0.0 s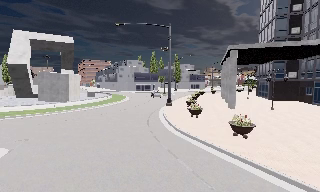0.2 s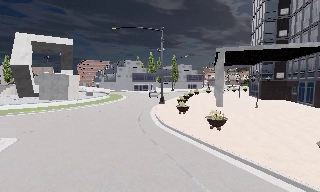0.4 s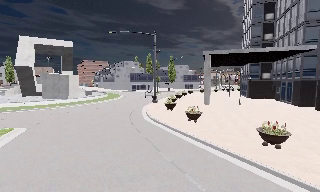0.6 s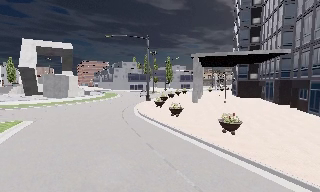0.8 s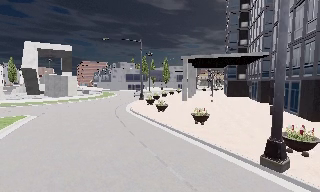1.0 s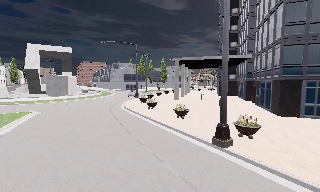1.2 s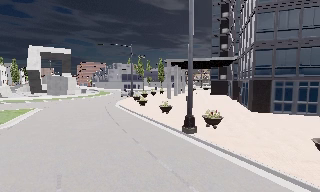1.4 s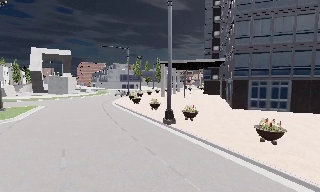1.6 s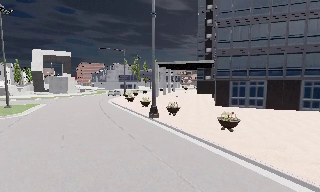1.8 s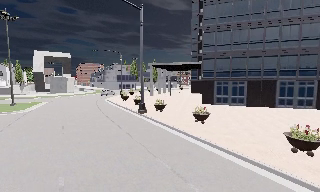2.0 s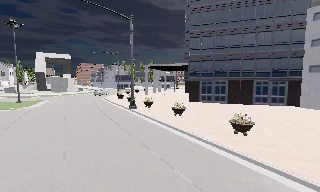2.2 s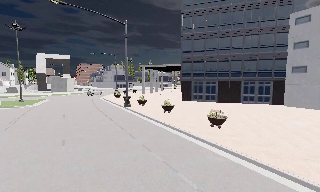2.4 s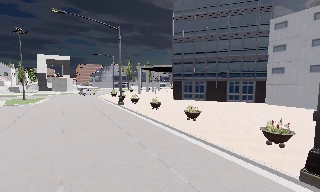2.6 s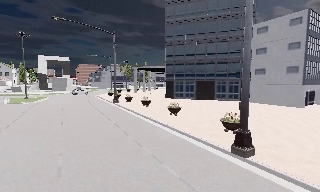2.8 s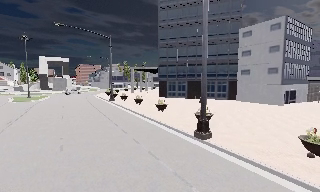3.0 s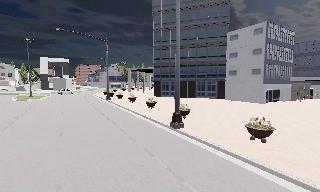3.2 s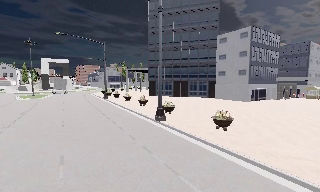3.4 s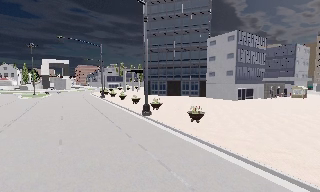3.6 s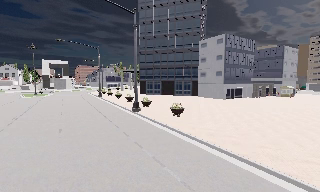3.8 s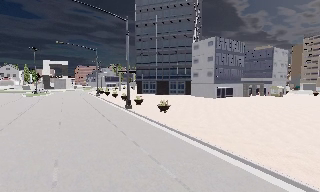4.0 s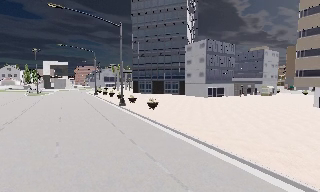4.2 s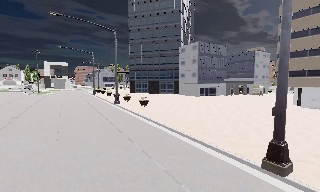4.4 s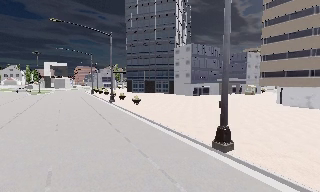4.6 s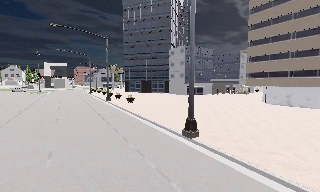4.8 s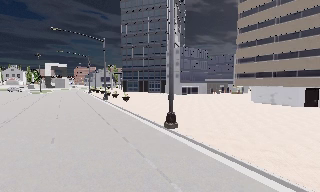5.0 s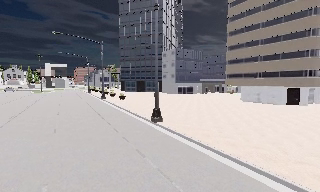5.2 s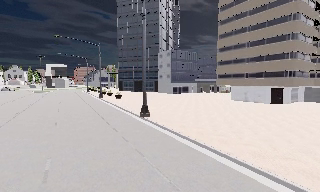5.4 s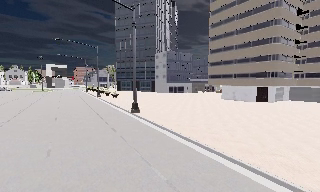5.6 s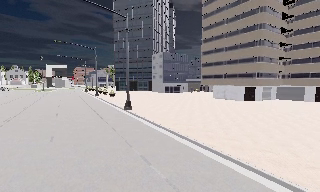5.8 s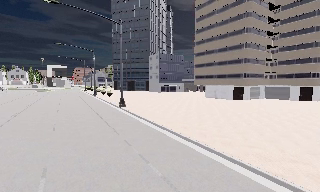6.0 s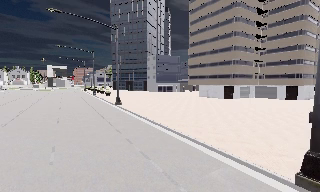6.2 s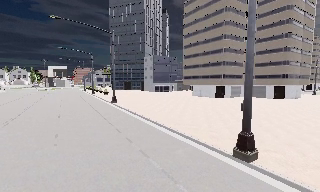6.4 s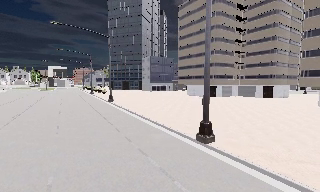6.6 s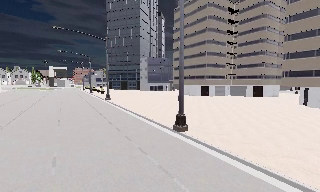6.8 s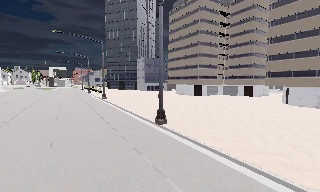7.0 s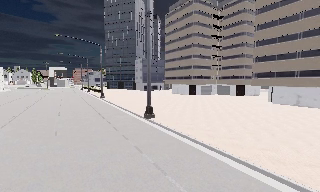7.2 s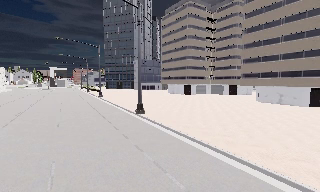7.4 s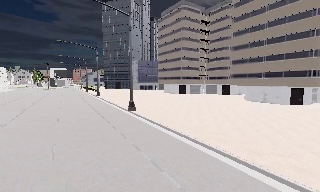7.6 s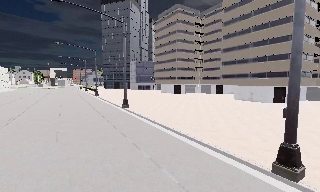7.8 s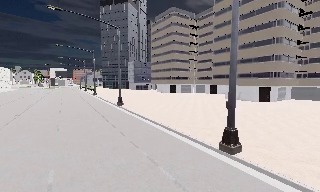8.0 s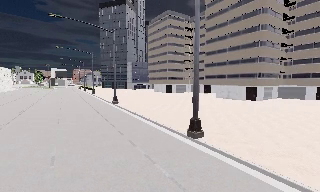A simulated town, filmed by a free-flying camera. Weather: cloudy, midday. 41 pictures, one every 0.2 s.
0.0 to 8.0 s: The camera travels backward and to its right, about 90 m, so what stands in front gets smaller.
The film runs backward here.
